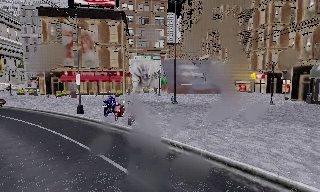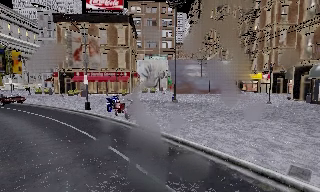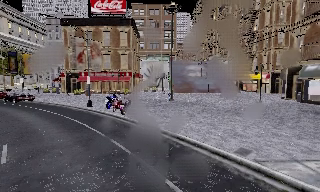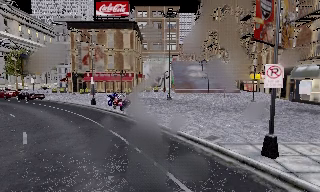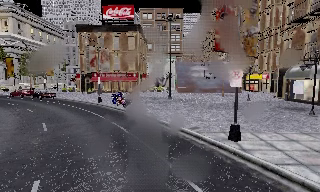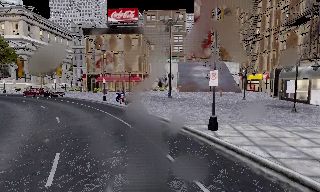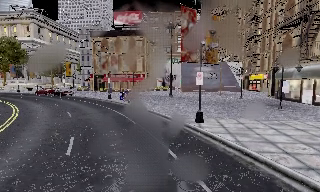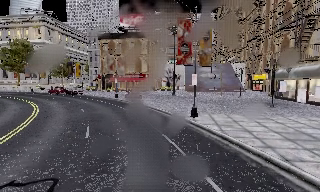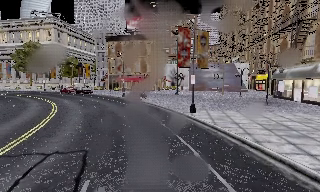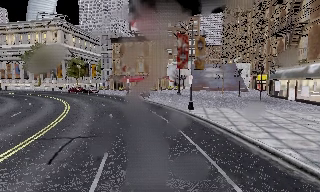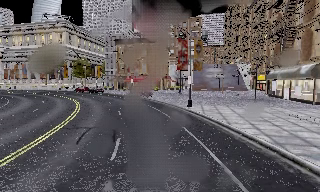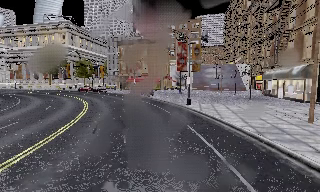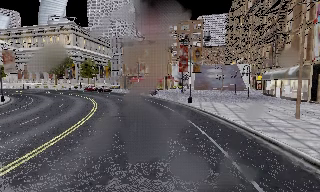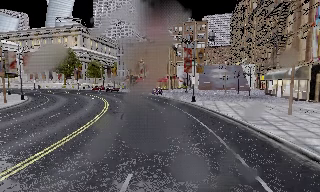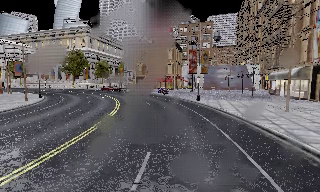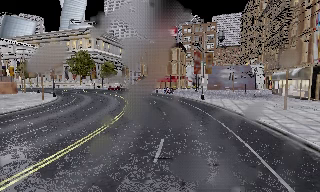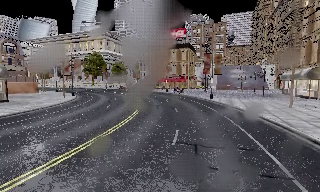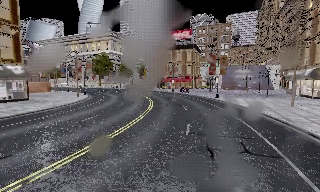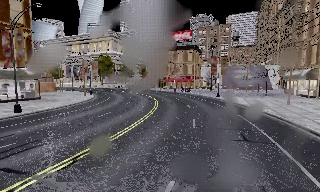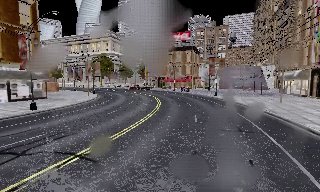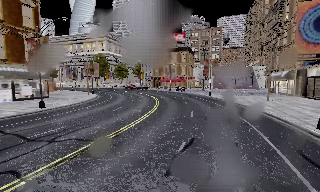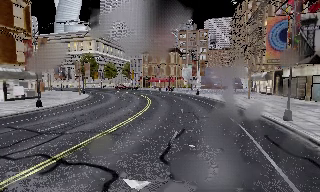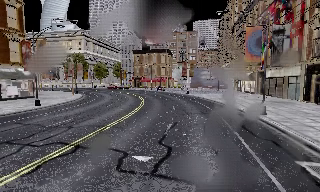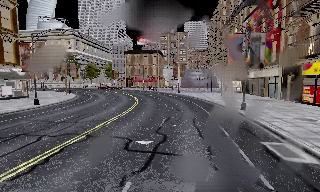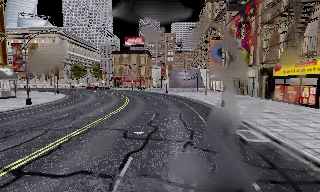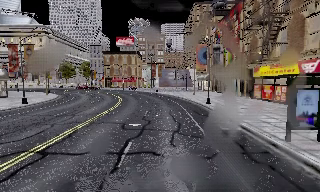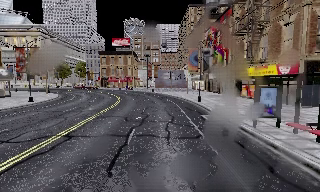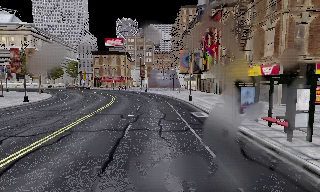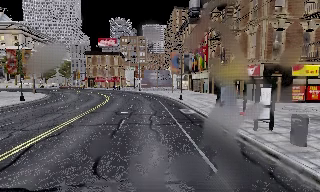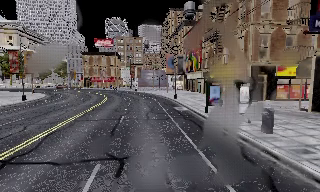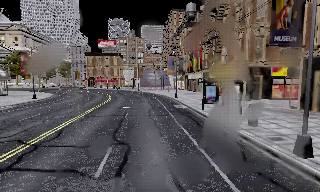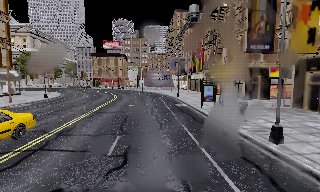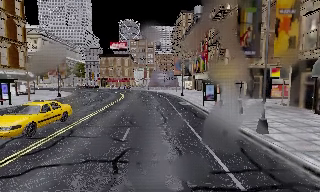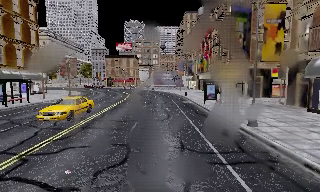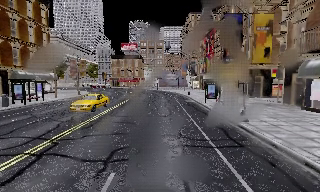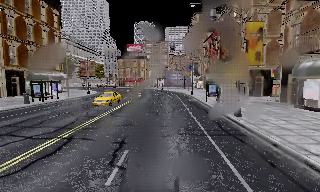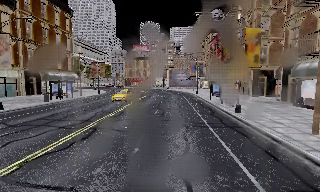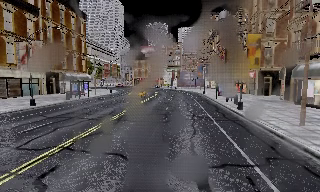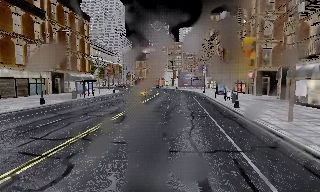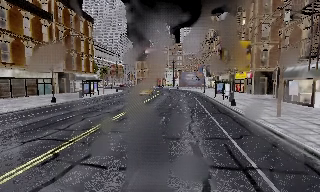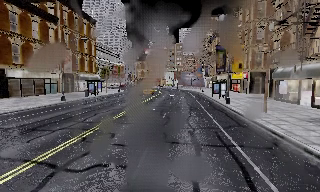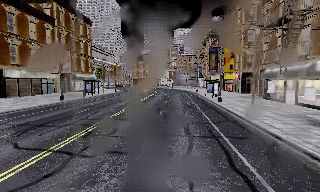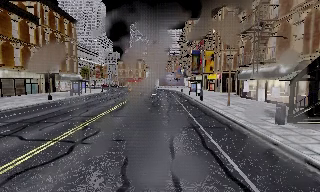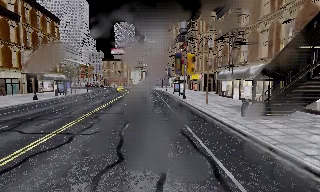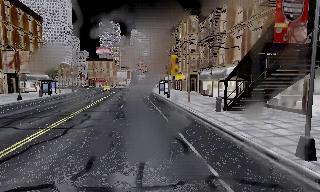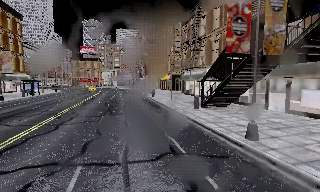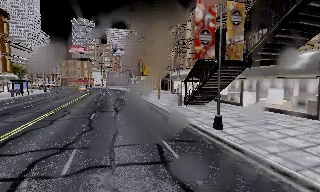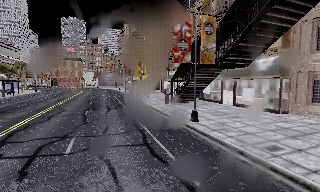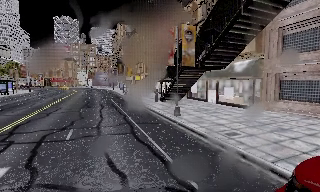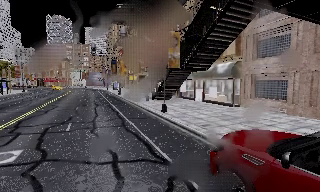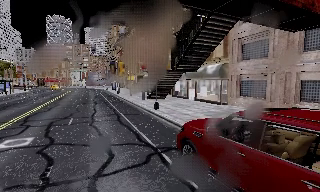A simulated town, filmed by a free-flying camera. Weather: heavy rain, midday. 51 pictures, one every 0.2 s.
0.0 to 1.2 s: The camera pans to its left, which is counterclockwise from overhead, by about 15 degrees. It travels backward and to its right, about 10 m, so what stands in front gets smaller.
1.2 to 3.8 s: The camera swings to its left by about 15 degrees, and the scene slides to the right. It travels backward, about 19 m, so what stands in front gets smaller.
3.8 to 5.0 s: The camera pans to its right, which is clockwise from overhead, by about 20 degrees. It travels backward, about 9 m, so what stands in front gets smaller.
5.0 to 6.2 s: The camera travels backward, about 8 m, so what stands in front gets smaller.
6.2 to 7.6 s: The camera swings to its left by about 10 degrees, and the scene slides to the right. It travels backward, about 10 m, so what stands in front gets smaller.
7.6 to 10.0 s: The camera swings to its right by about 30 degrees, and the scene slides to the left. It travels backward, about 17 m.
The film runs backward here.
